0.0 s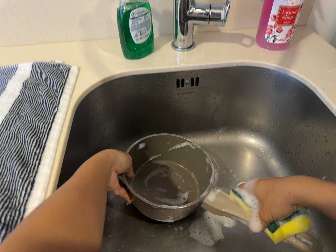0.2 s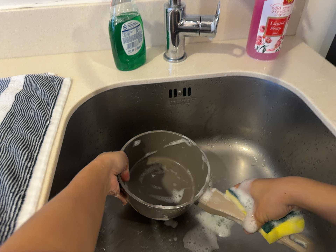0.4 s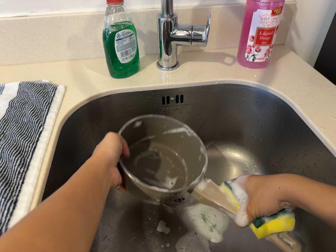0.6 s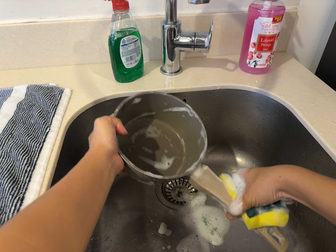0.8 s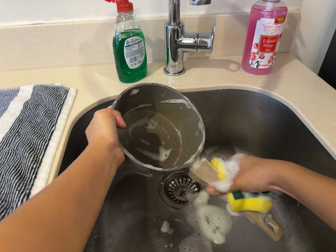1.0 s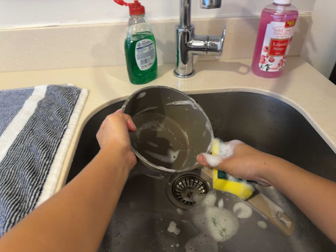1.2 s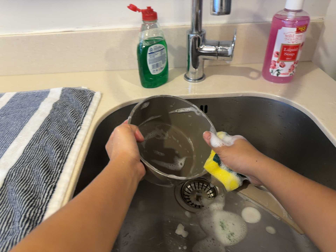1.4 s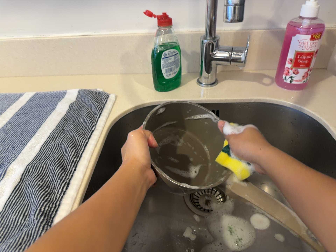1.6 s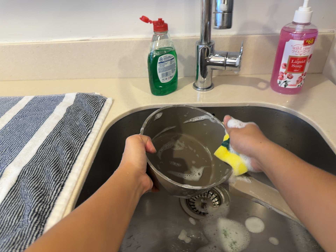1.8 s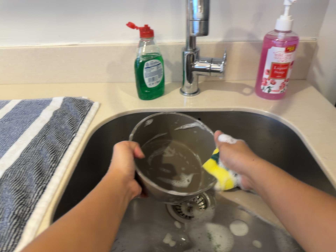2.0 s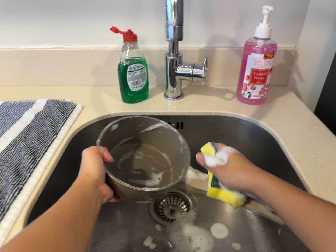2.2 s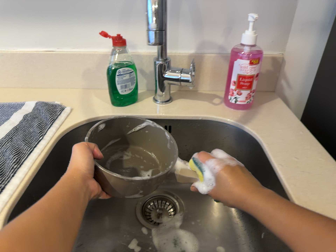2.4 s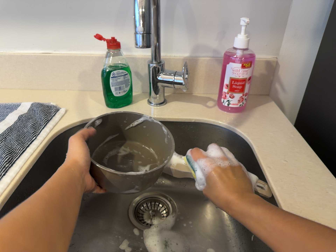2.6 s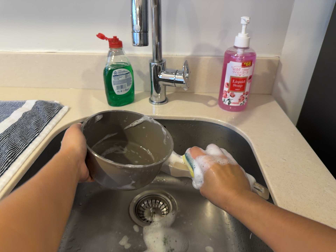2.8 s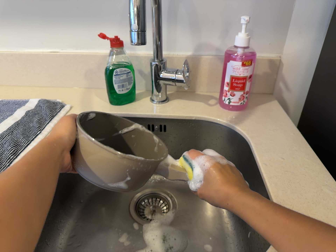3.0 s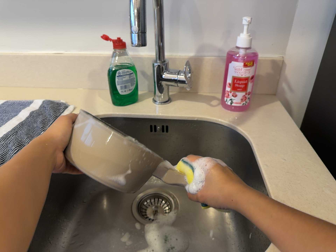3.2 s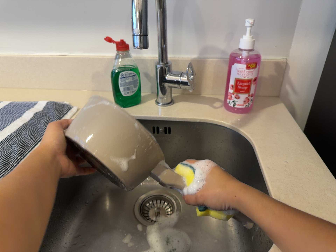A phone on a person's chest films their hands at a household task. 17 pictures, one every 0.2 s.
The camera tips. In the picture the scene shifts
downward.
0.0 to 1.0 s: The camera shifts only a little, or ends up much as it began.
1.0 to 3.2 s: The camera travels to its right and backward, about 16 cm.
The film runs backward here.
